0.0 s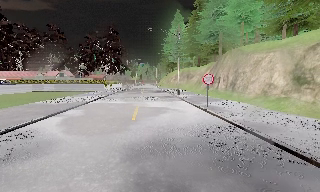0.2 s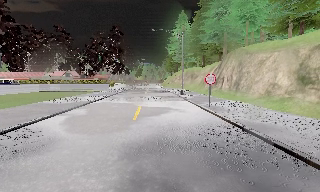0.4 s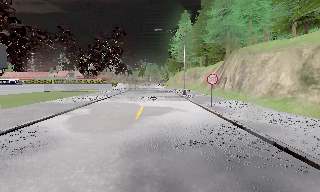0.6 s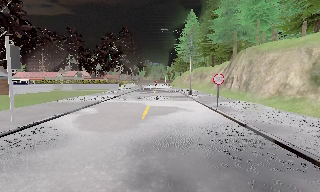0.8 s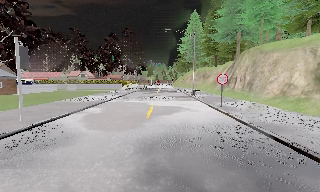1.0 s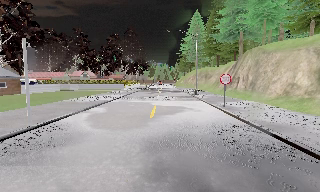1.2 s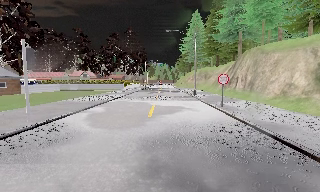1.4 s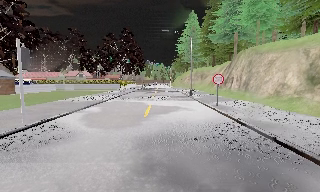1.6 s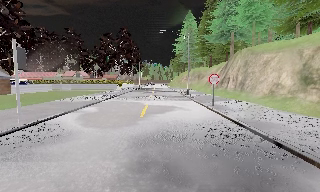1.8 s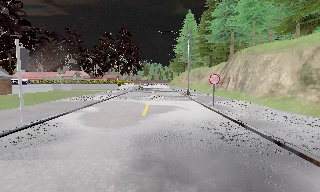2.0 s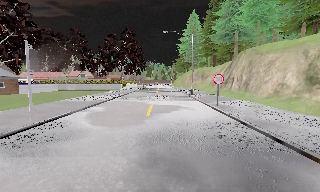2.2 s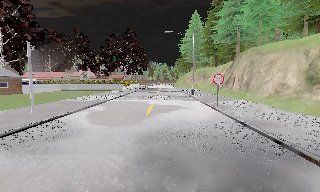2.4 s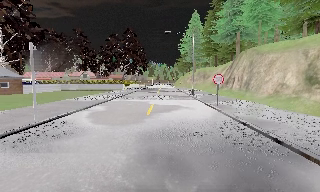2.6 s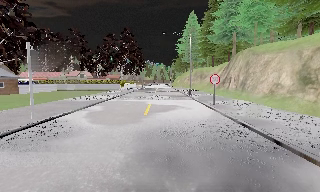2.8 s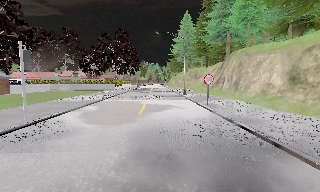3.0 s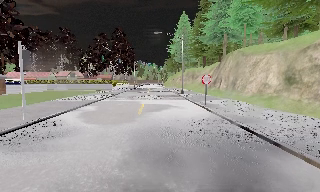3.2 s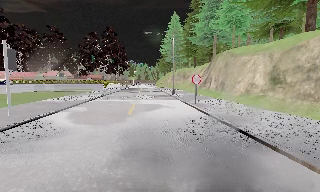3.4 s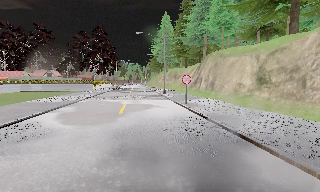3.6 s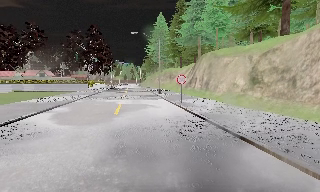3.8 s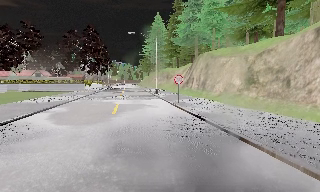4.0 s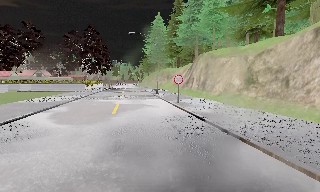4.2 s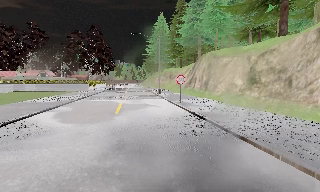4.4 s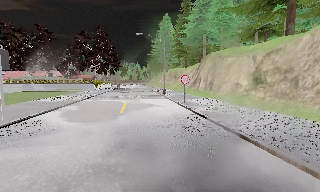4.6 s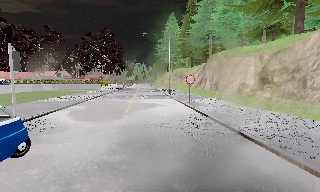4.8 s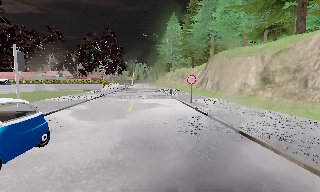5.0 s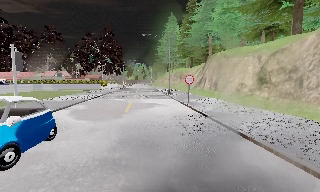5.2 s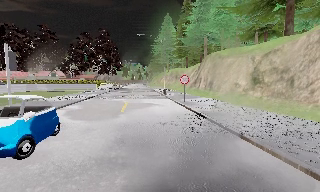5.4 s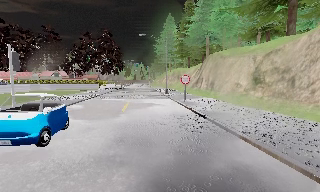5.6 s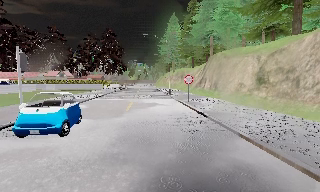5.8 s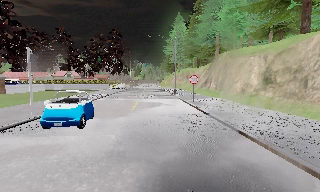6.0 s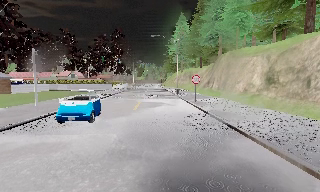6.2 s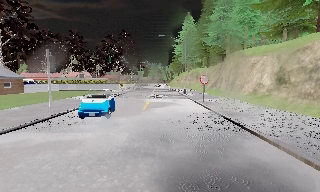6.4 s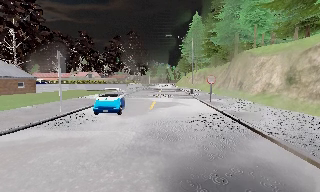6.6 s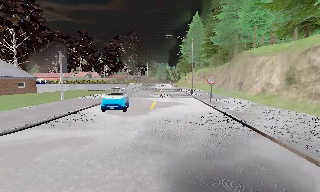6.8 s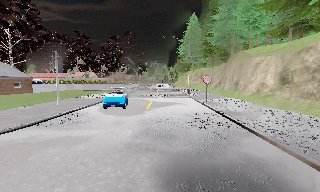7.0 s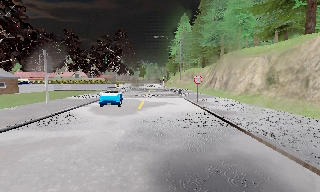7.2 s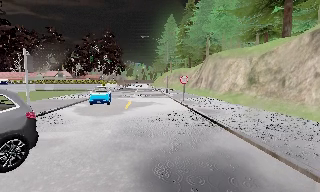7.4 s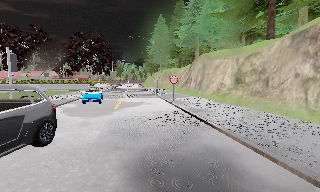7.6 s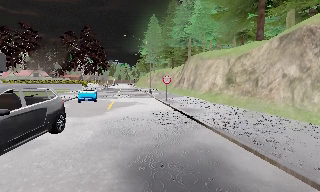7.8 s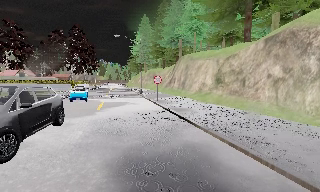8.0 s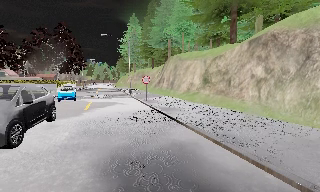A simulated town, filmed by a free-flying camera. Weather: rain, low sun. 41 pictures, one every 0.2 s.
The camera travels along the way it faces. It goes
backward.
0.0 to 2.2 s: The camera travels backward, about 1 m, so what stands in front gets smaller.
2.2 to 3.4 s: The camera travels backward, about 0.5 m, so what stands in front gets smaller.
3.4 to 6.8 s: The camera travels backward, about 1.5 m, so what stands in front gets smaller.
6.8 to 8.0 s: The camera pans to its right, which is clockwise from overhead, by about 20 degrees.
The film runs backward here.
